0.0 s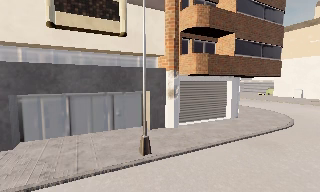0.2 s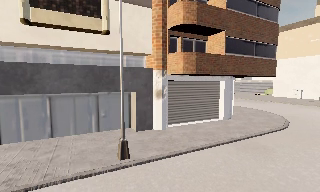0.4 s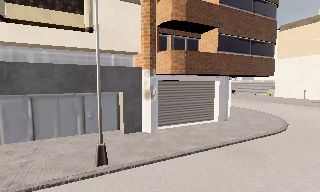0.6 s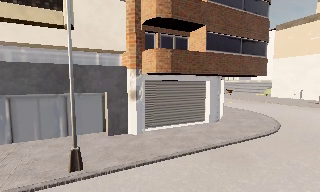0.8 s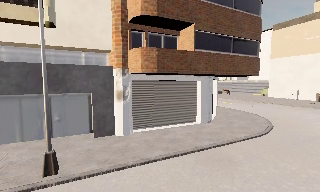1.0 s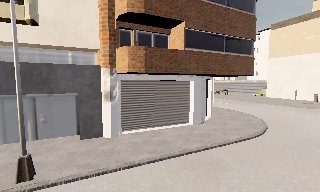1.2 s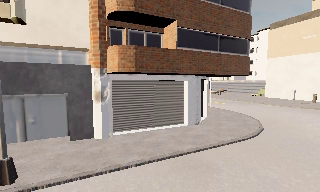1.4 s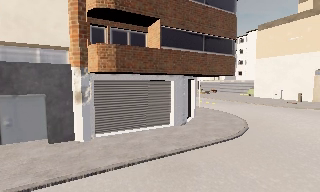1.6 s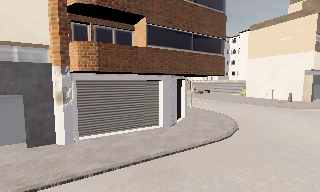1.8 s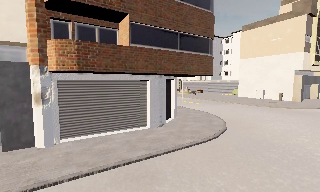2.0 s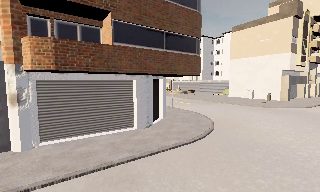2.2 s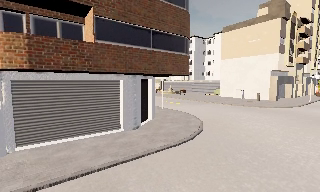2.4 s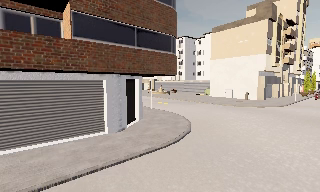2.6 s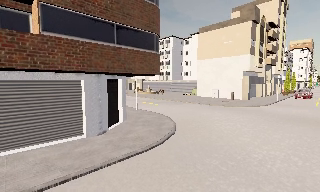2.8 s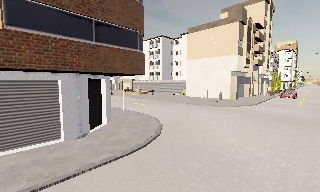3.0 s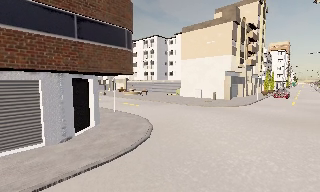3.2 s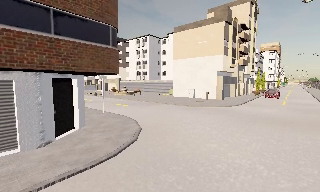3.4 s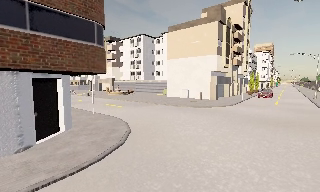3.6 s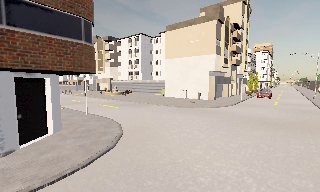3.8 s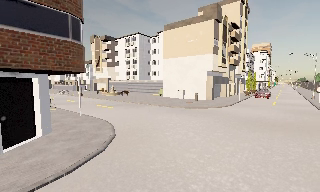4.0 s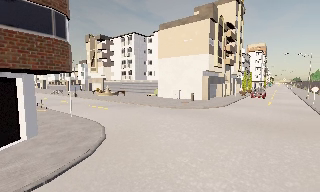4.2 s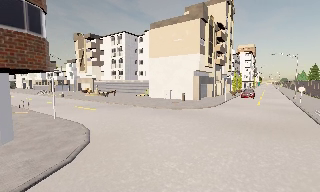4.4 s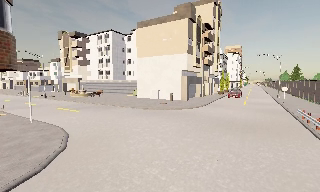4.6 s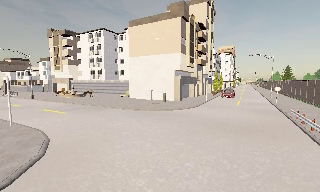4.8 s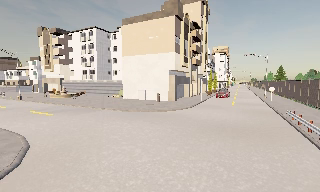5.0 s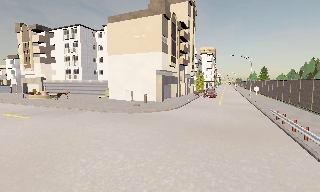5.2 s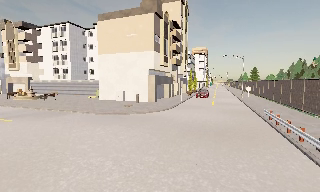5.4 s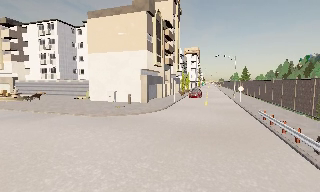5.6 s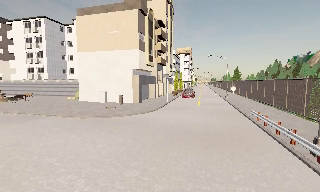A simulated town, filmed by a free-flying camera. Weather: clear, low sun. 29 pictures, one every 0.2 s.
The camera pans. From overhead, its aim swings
clockwise.
The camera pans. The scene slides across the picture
to the left.
0.0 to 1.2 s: The camera travels to its right and forward, about 4.5 m, so close, fixed things drift to the left. It loses speed.
1.2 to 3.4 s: The camera swings to its right by about 25 degrees, and the scene slides to the left. It travels to its right and forward, about 5 m, so close, fixed things drift to the left.
3.4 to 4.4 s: The camera travels forward and to its right, about 2.5 m, so what stands in front looms larger.
4.4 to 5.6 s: The camera pans to its right, which is clockwise from overhead, by about 15 degrees. It travels forward, about 3 m, so what stands in front looms larger.
The film runs forward here.
